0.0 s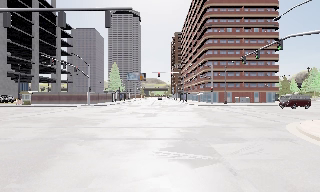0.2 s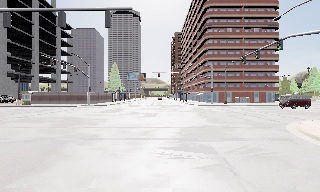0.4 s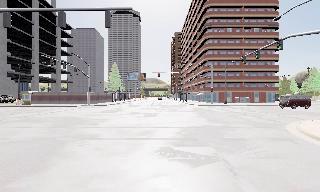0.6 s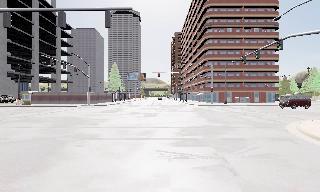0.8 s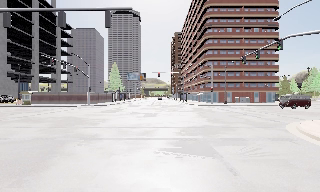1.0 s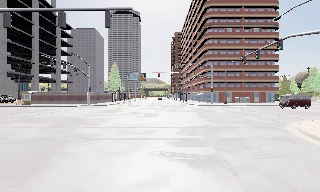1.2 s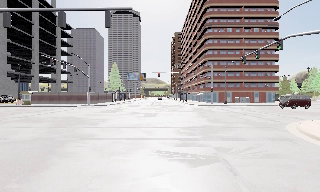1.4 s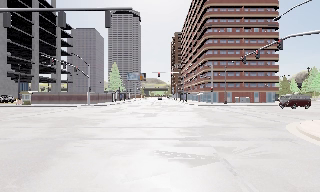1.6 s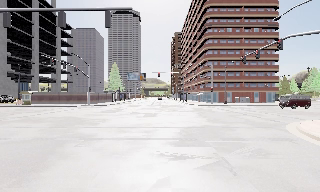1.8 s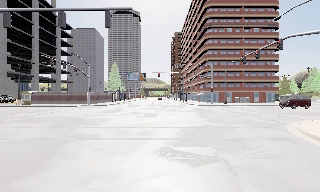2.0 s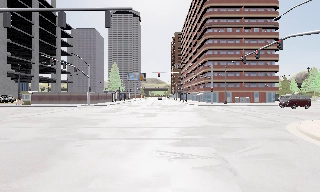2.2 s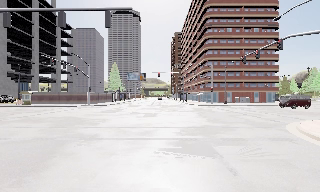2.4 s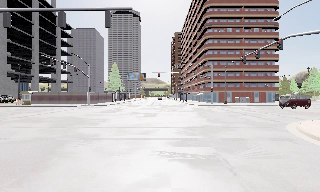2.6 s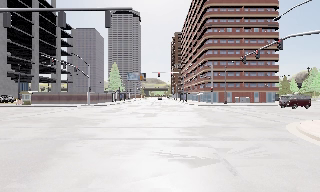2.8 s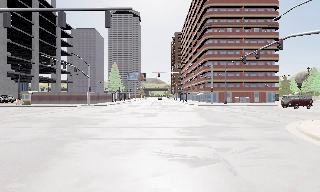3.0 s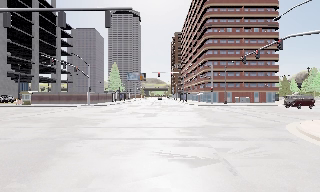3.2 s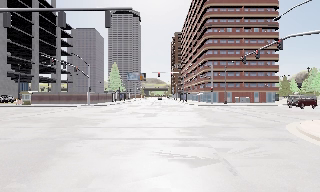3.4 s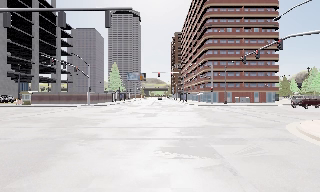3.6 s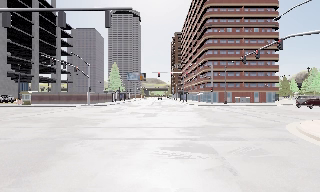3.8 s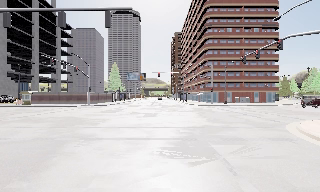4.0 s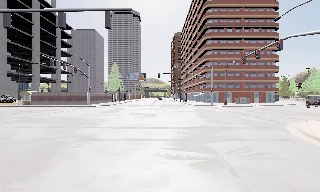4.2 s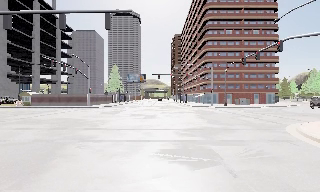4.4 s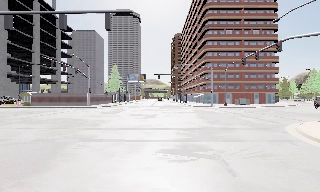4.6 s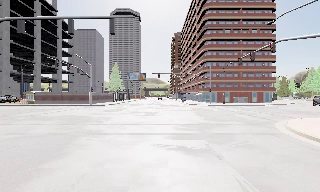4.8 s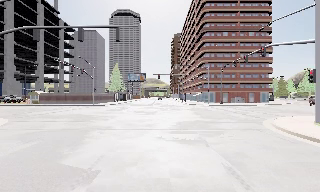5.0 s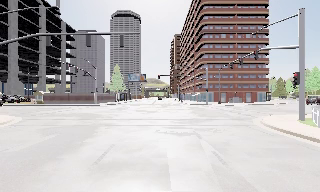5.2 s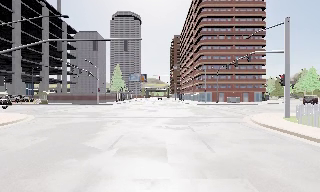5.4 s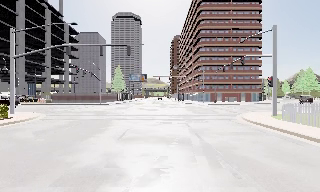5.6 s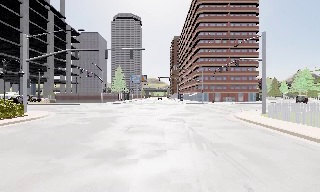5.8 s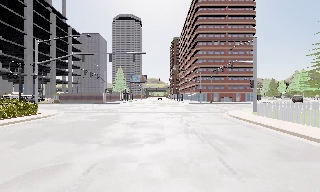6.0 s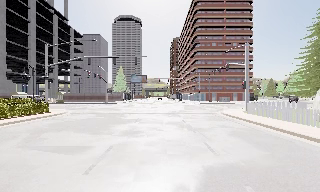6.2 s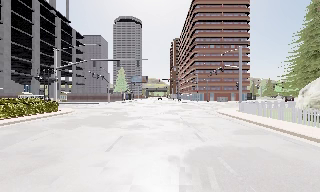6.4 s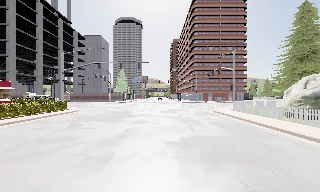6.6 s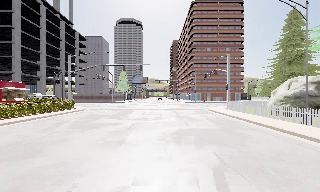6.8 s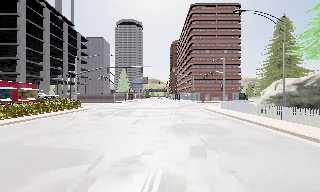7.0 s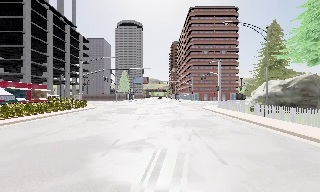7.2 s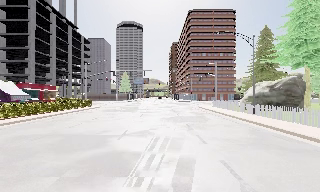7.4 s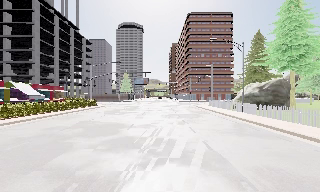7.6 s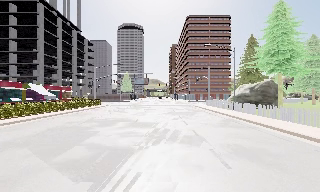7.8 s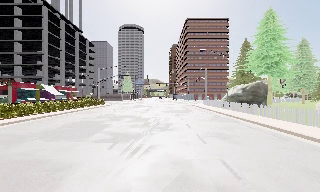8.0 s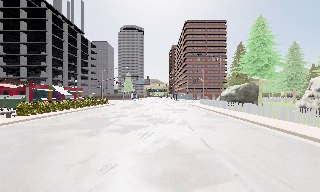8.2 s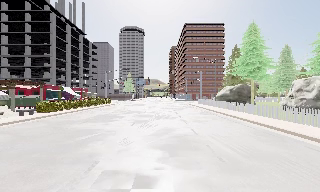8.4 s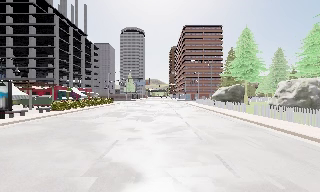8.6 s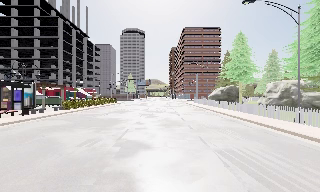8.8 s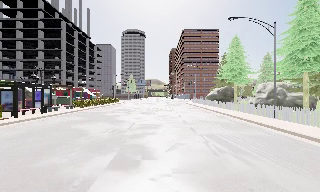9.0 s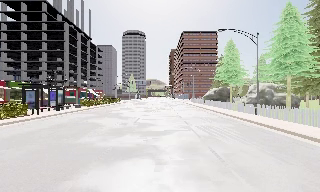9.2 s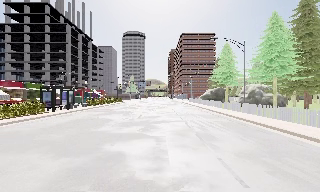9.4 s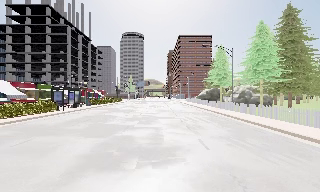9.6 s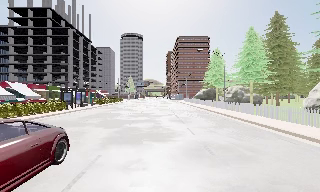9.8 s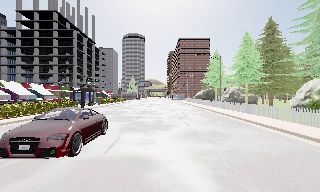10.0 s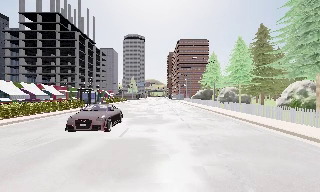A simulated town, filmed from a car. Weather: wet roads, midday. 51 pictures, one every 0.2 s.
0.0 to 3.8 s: The camera keeps its place and its aim.
3.8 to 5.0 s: The camera travels backward, about 3 m, so what stands in front gets smaller. It gains speed.
5.0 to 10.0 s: The camera travels backward, about 45 m, so what stands in front gets smaller.
The film runs backward here.
